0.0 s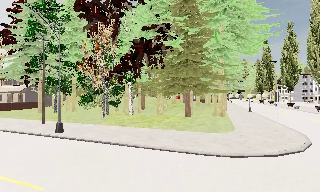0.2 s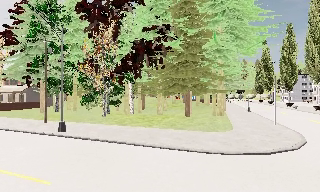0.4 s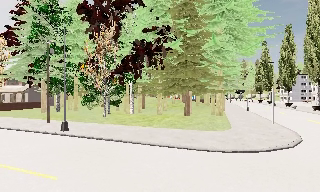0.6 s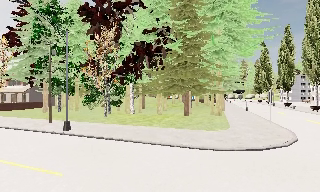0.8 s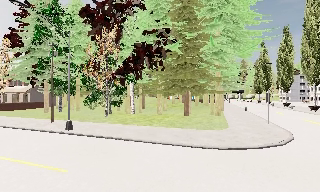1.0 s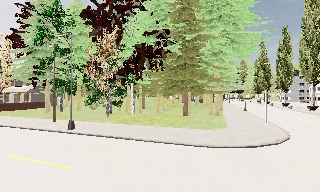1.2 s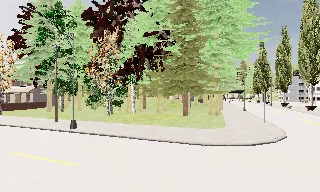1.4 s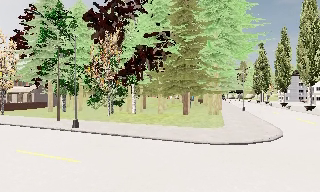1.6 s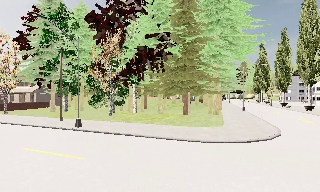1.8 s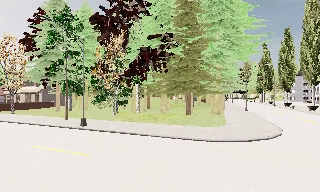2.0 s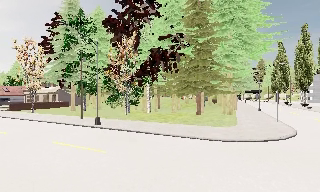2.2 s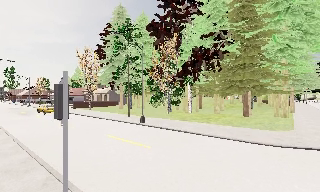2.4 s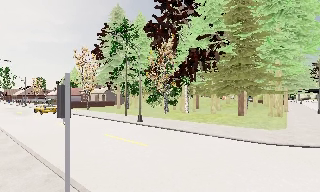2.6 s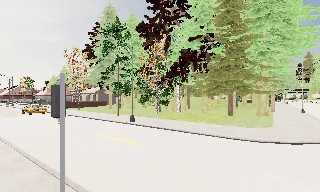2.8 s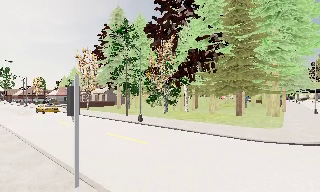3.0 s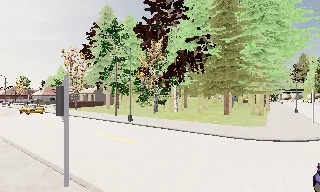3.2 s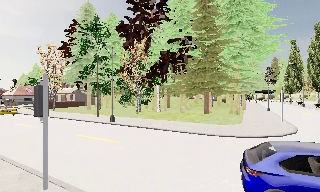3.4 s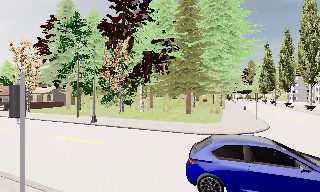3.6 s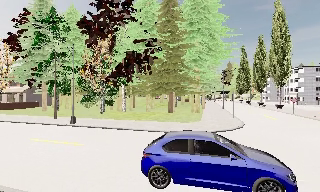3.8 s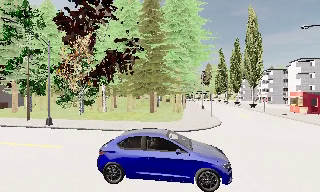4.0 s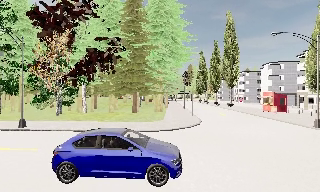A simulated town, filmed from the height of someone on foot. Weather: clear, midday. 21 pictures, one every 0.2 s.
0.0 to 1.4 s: The camera travels backward, about 2 m, so what stands in front gets smaller.
1.4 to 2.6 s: The scene slides to the right, as the camera pans about 15 degrees to its left. It travels backward, about 1.5 m, so what stands in front gets smaller.
2.6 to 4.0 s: The scene slides to the left, as the camera pans about 30 degrees to its right. It travels backward, about 1 m.
The film runs backward here.
